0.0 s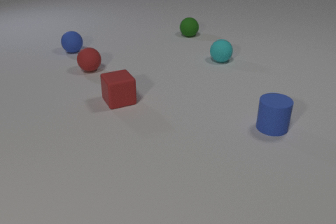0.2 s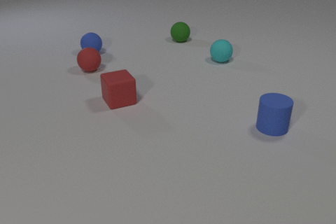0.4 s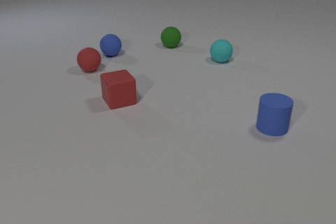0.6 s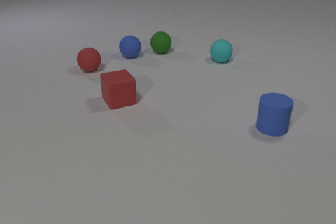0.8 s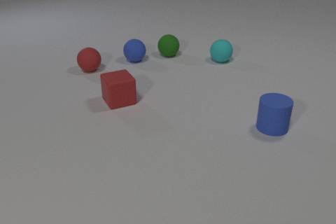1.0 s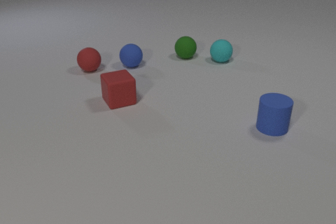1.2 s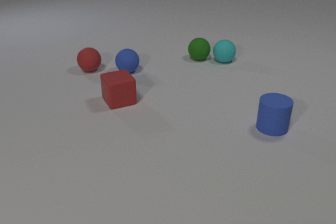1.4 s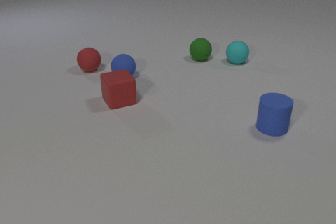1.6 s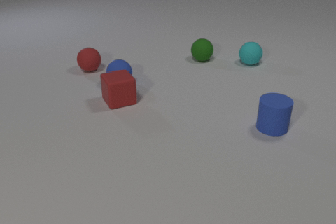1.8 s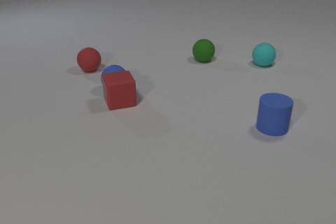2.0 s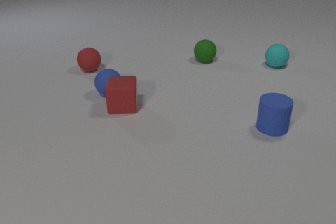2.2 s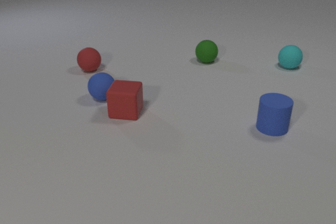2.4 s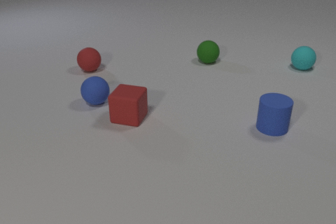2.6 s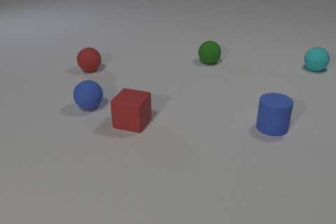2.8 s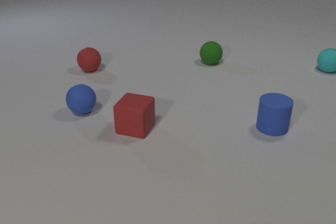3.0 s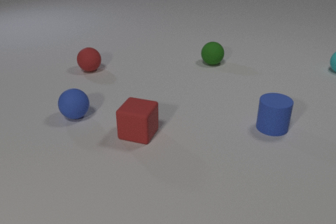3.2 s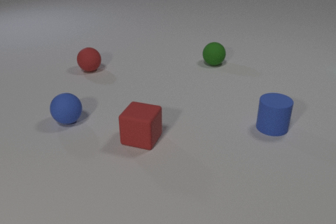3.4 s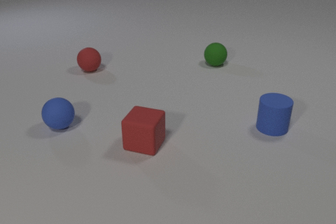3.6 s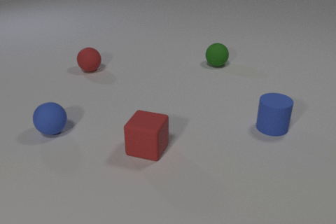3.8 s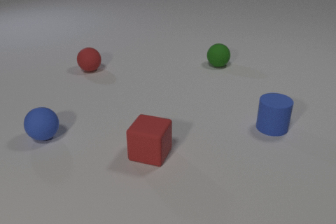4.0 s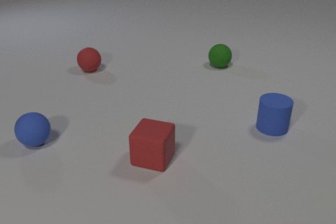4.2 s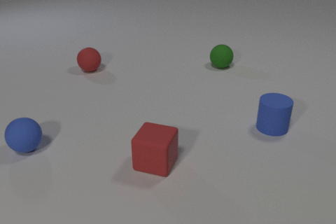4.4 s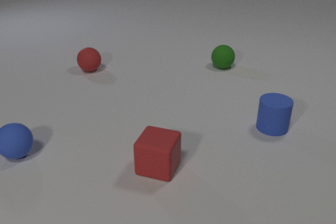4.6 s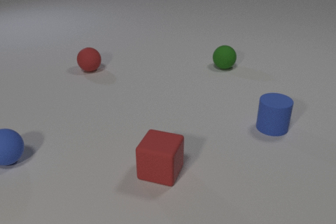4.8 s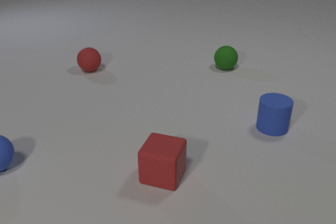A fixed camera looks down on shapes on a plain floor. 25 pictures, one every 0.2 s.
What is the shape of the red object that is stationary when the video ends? sphere.
How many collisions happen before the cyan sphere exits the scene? 3.
What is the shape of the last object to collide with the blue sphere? cube.
0.0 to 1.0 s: The blue rubber sphere rolls to the right and toward the camera. The green rubber sphere rolls toward the camera. The blue rubber sphere and the green rubber sphere collide.
1.0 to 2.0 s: The blue rubber sphere rolls toward the camera. The green rubber sphere rolls to the right and toward the camera. The cyan rubber sphere rolls to the right. The red rubber cube slides toward the camera, spins so that its near face slides to the left, clockwise seen from above. The green rubber sphere and the cyan rubber sphere collide. The blue rubber sphere and the red rubber cube collide.
2.0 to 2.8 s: The blue rubber sphere rolls toward the camera and to the left. The green rubber sphere rolls to the right and toward the camera. The cyan rubber sphere rolls to the right. The red rubber cube slides toward the camera, spins so that its near face slides to the left, clockwise seen from above.
2.8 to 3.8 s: The blue rubber sphere rolls toward the camera and to the left. The green rubber sphere rolls to the right and toward the camera. The cyan rubber sphere rolls to the right, leaves at the right edge. The red rubber cube slides toward the camera.
3.8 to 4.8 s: The blue rubber sphere rolls to the left and toward the camera. The green rubber sphere rolls to the right and toward the camera. The red rubber cube slides toward the camera.
